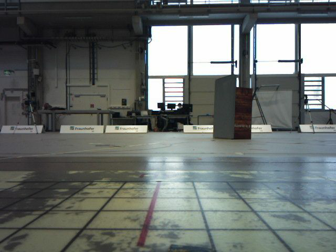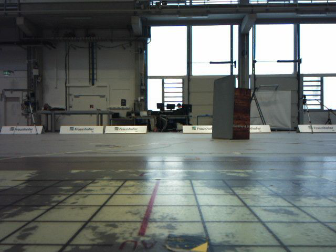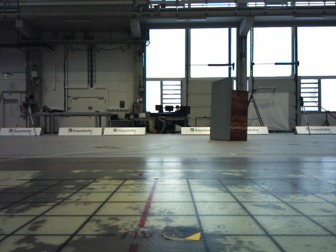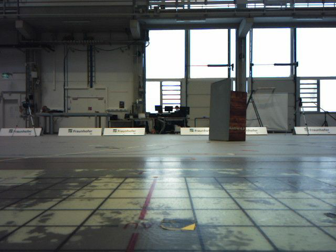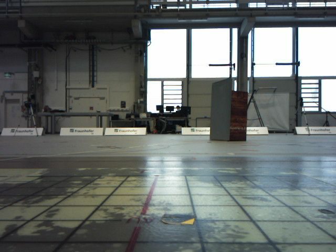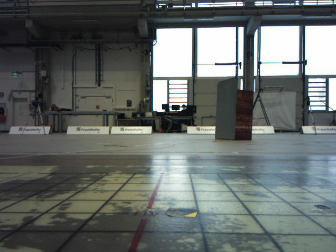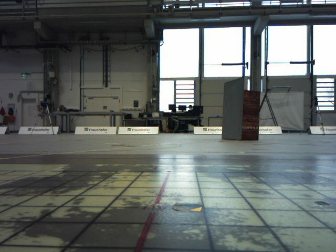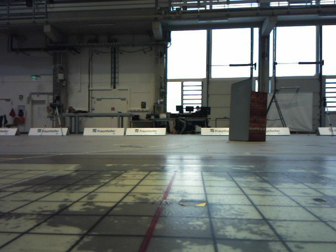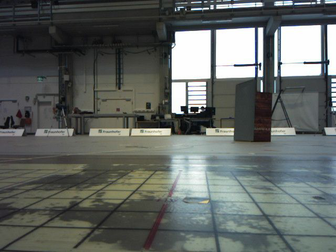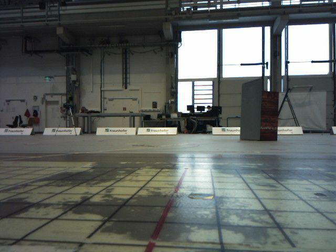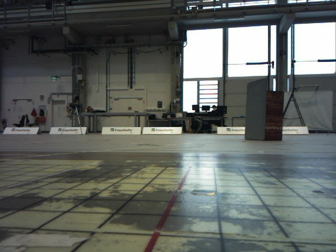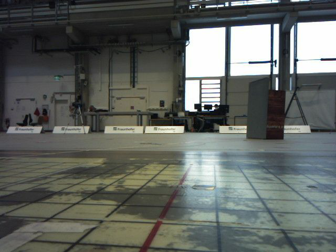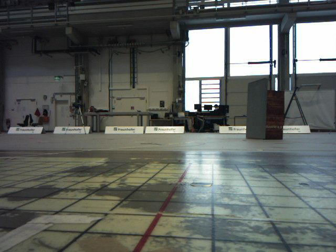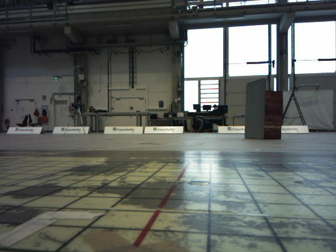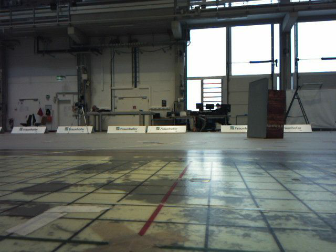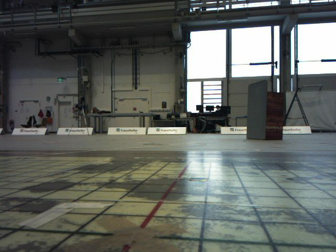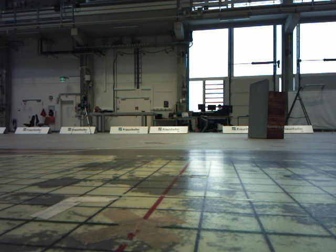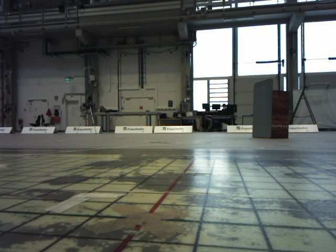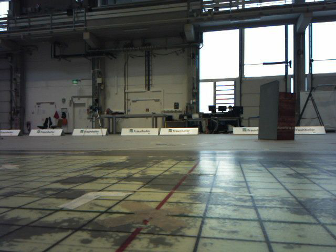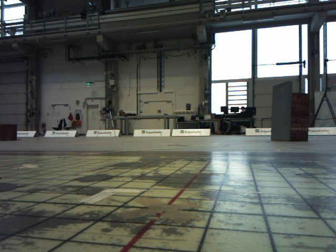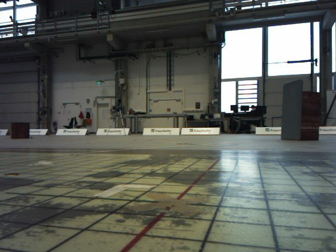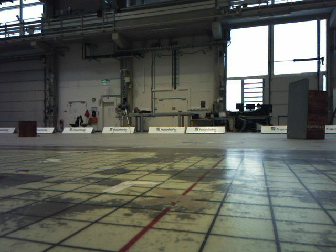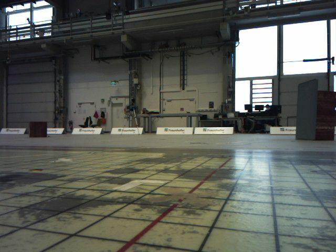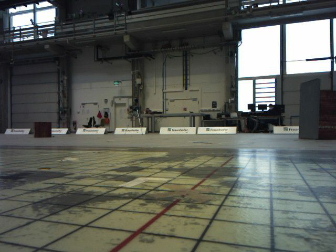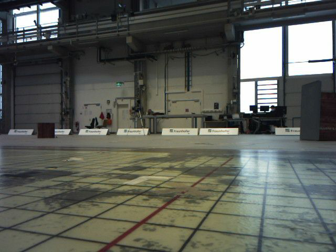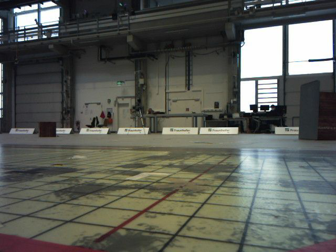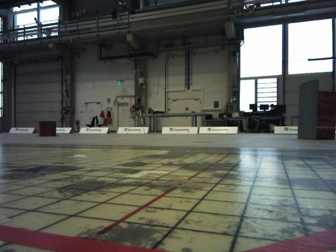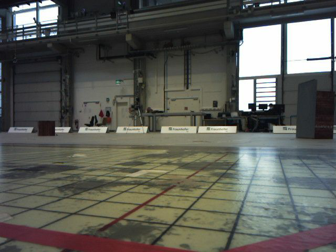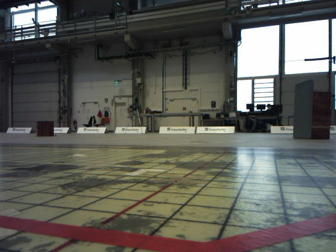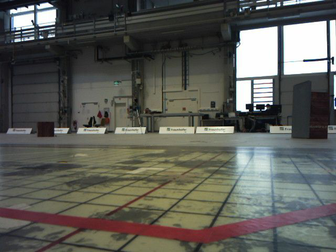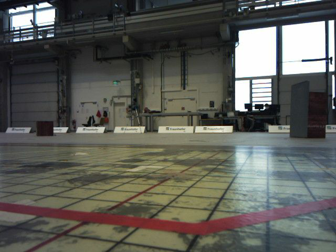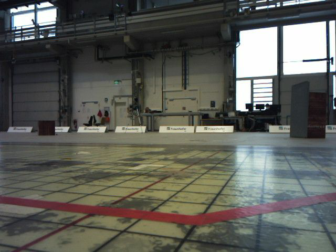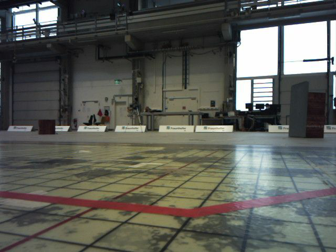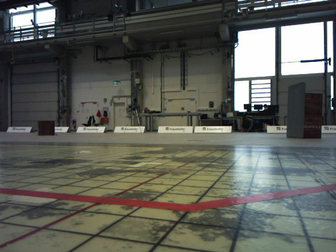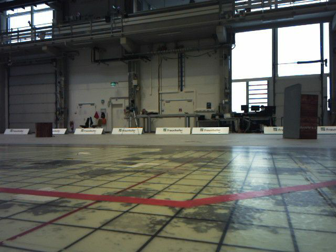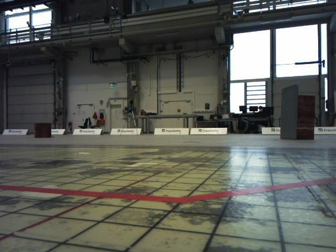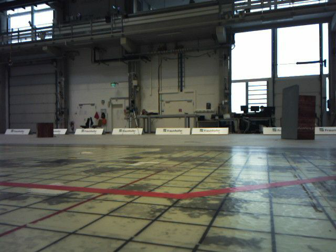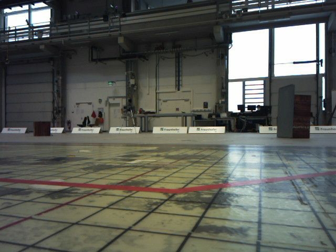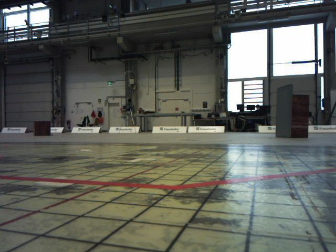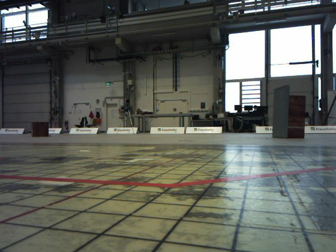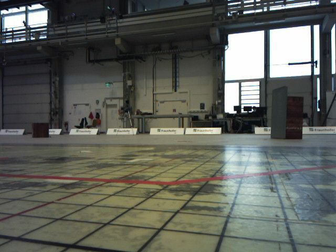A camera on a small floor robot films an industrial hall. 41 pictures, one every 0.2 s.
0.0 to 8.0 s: The camera pans to its left, which is counterclockwise from overhead, by about 15 degrees. It travels backward, about 1.6 m, so what stands in front gets smaller.
The film runs backward here.
